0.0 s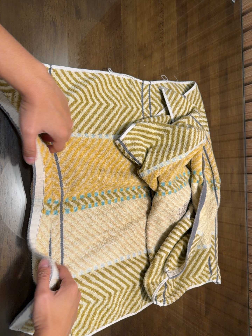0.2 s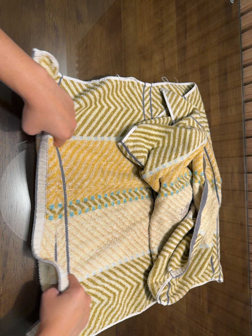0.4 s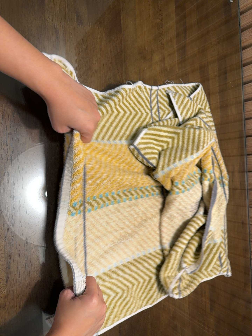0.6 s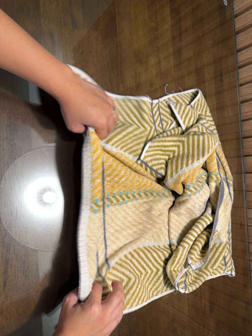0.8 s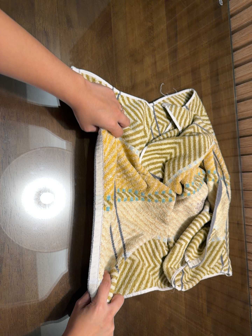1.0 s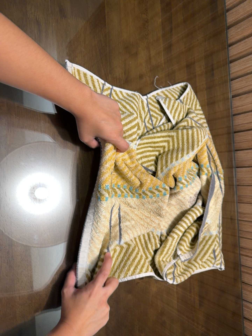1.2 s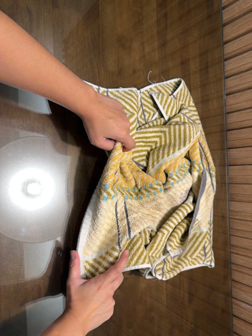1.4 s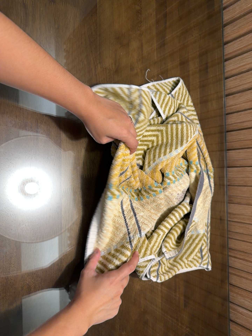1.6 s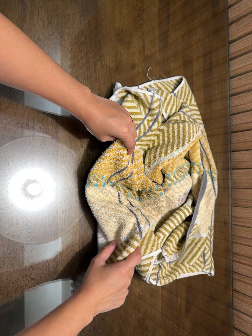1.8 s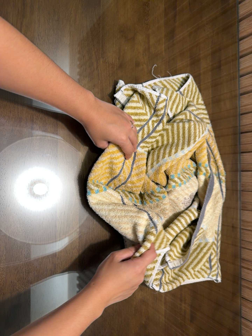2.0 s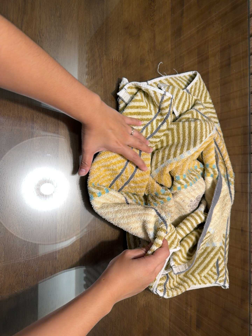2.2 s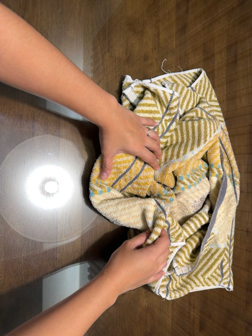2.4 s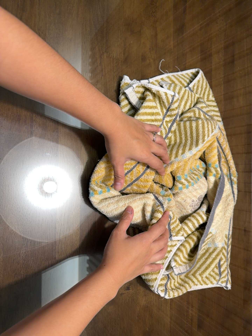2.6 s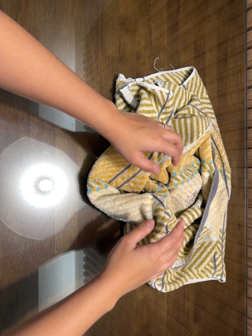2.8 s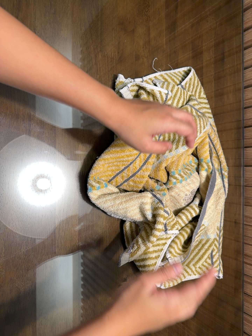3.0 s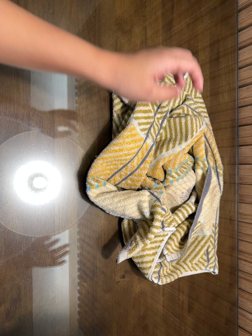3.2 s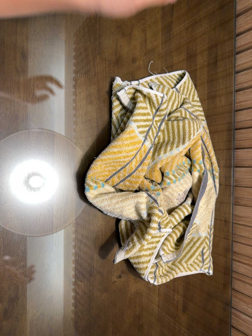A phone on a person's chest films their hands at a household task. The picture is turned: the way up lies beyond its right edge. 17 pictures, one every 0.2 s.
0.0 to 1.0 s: The camera shifts only a little, or ends up much as it began.
1.0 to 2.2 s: The camera travels forward and to its right, about 10 cm, so what stands in front looms larger.
2.2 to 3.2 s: The camera shifts only a little, or ends up much as it began.
The film runs backward here.
